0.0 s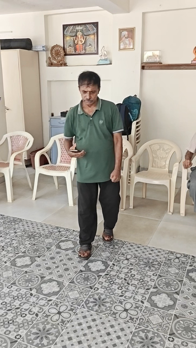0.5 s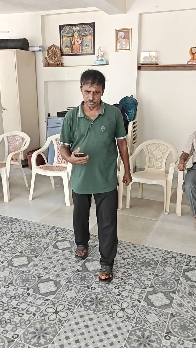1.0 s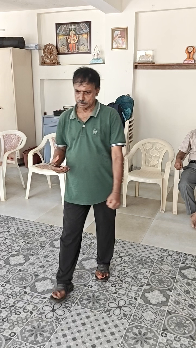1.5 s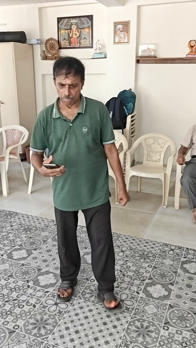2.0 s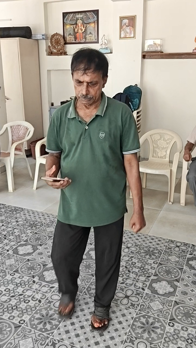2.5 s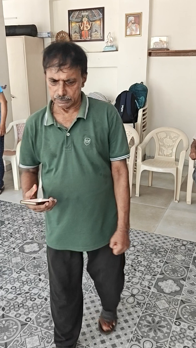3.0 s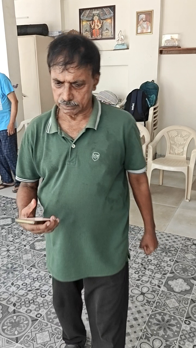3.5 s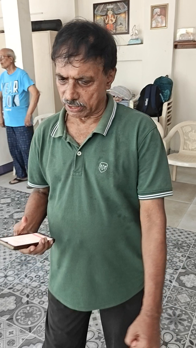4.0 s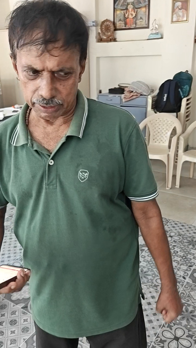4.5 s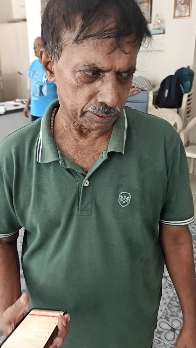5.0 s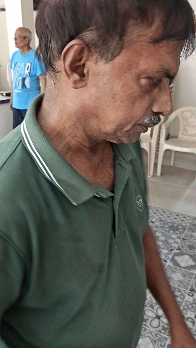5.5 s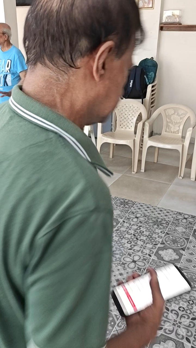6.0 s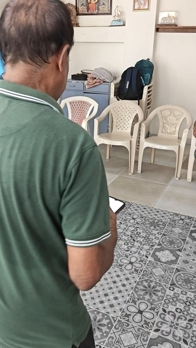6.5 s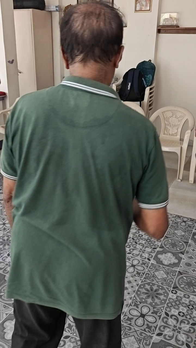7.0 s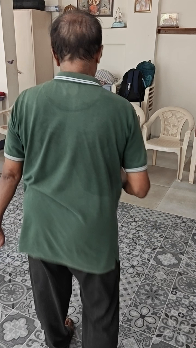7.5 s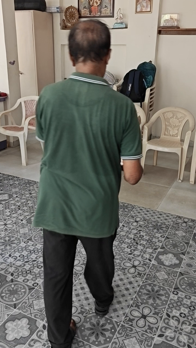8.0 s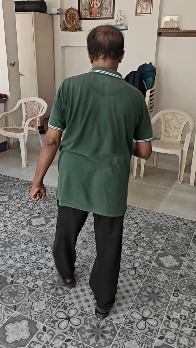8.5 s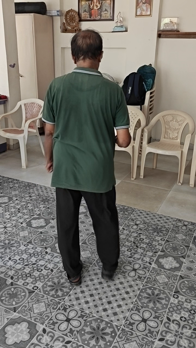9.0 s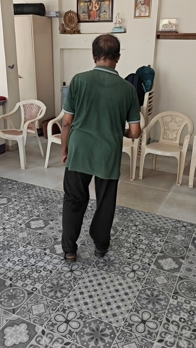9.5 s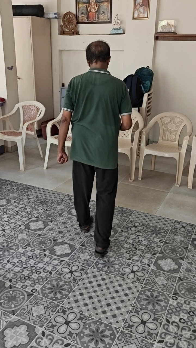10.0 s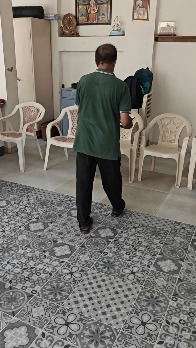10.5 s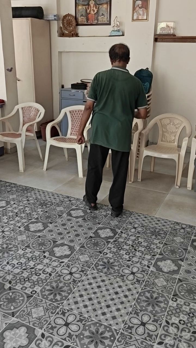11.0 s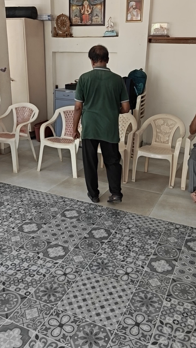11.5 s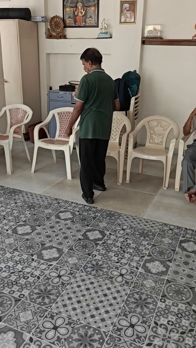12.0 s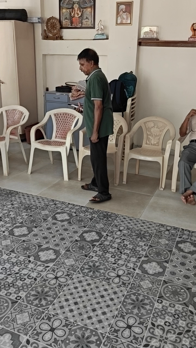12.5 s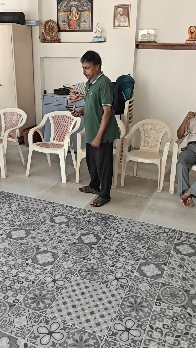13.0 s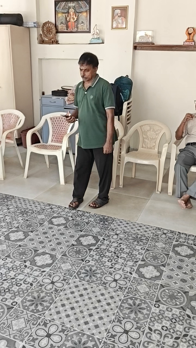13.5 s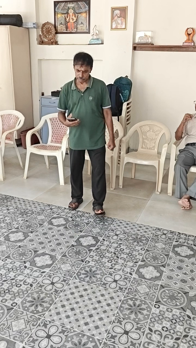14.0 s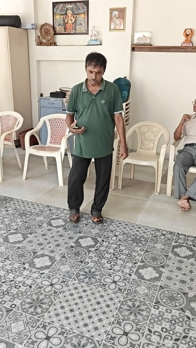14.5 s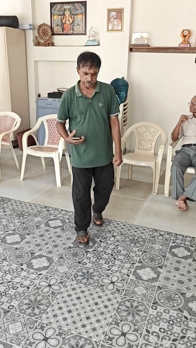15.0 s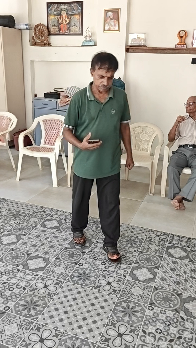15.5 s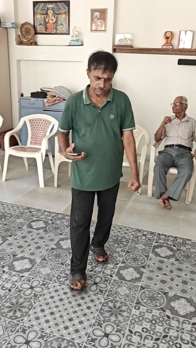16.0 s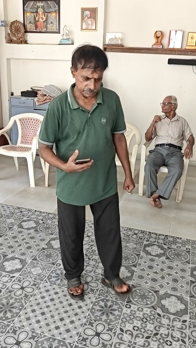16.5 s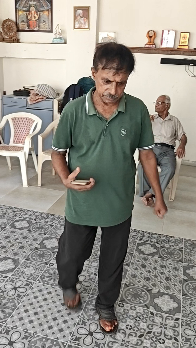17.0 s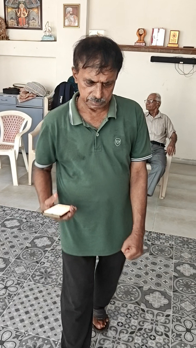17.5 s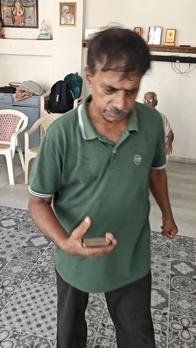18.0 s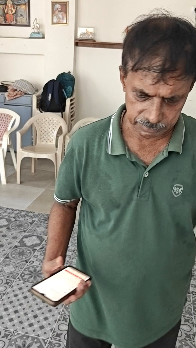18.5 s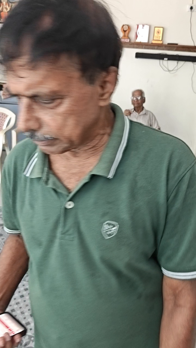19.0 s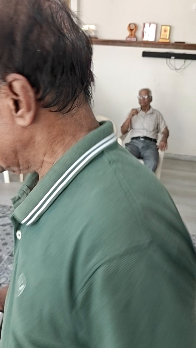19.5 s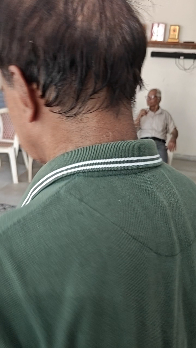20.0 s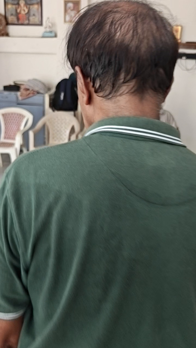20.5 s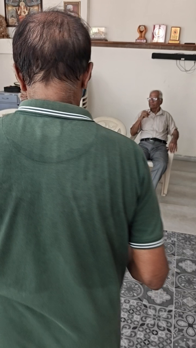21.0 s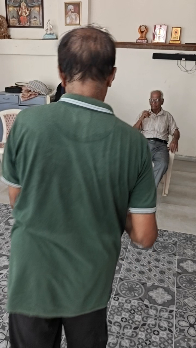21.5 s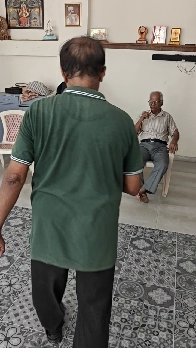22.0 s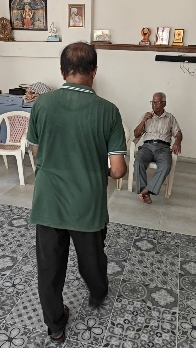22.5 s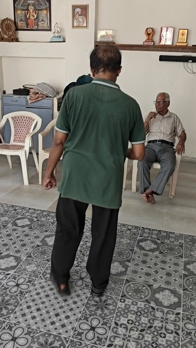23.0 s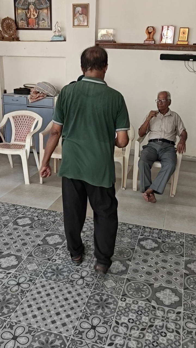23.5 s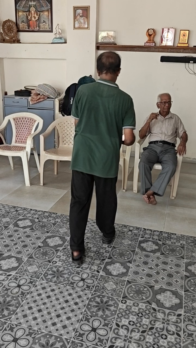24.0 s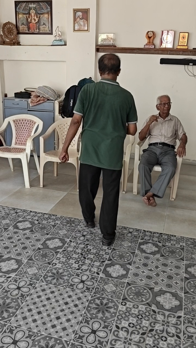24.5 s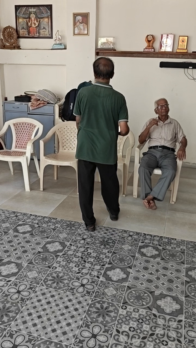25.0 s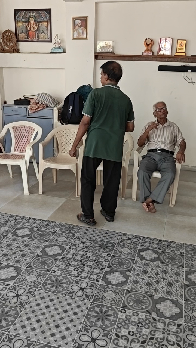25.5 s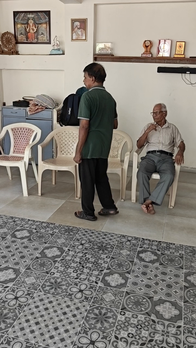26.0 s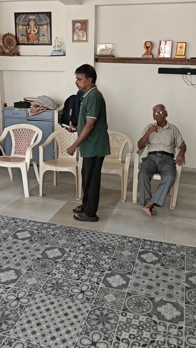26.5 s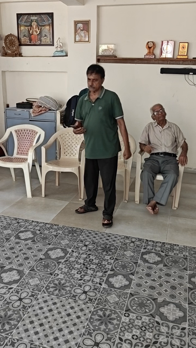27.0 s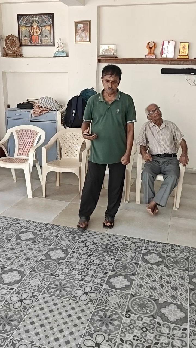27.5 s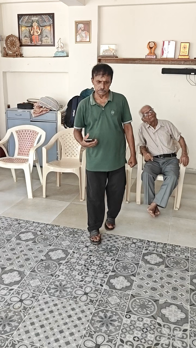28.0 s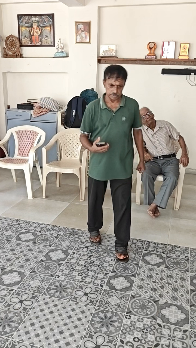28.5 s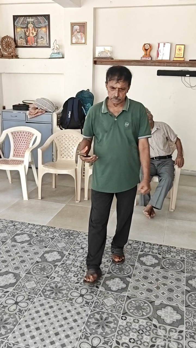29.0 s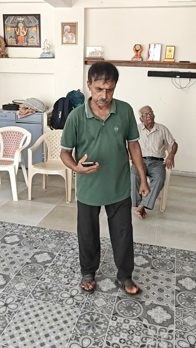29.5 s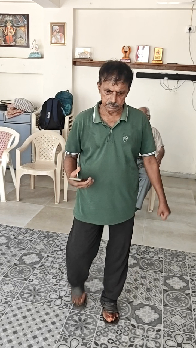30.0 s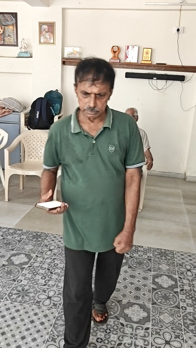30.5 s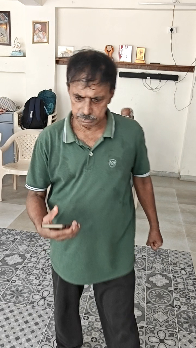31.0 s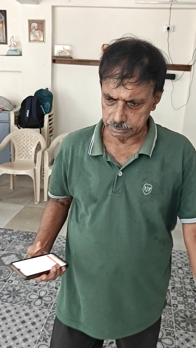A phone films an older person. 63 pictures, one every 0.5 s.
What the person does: Walking.
